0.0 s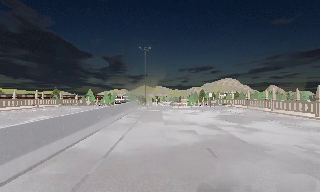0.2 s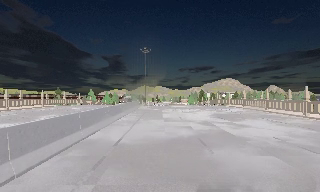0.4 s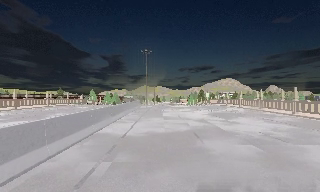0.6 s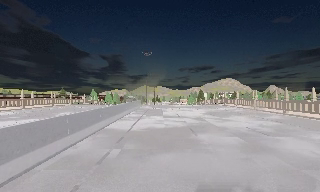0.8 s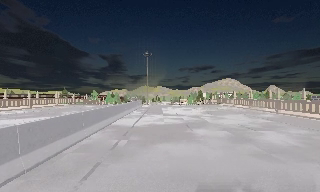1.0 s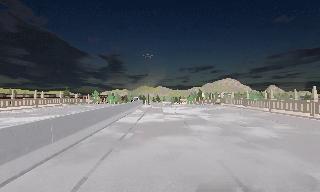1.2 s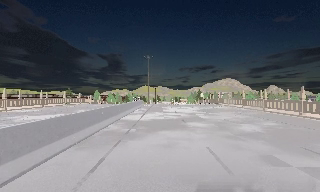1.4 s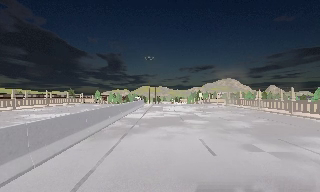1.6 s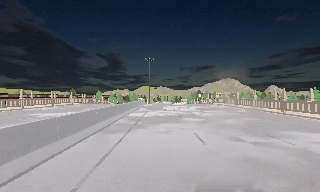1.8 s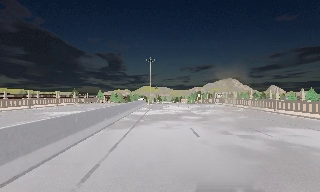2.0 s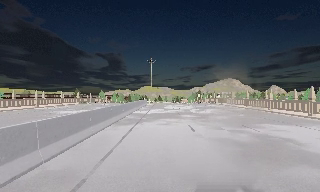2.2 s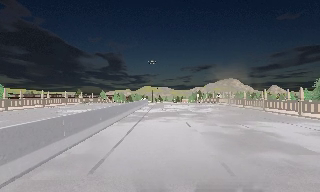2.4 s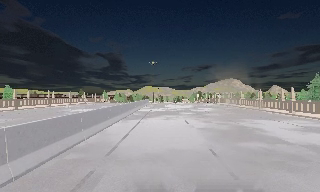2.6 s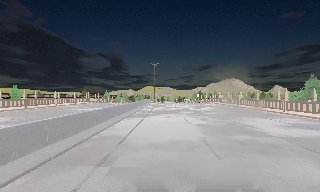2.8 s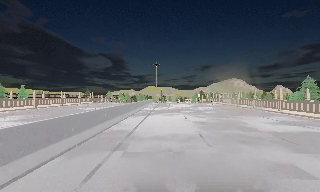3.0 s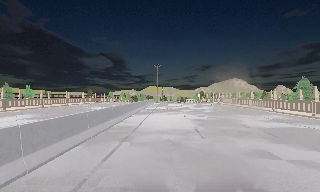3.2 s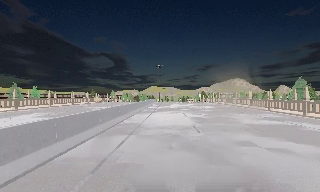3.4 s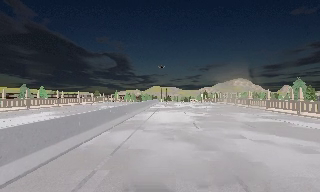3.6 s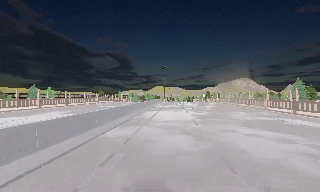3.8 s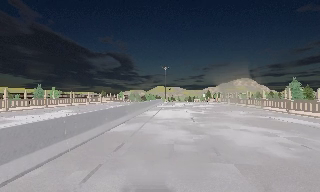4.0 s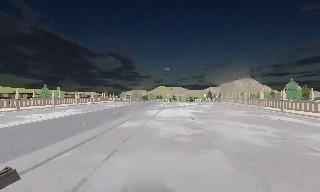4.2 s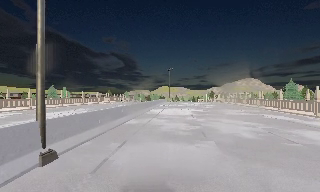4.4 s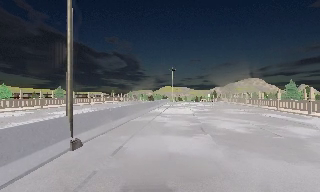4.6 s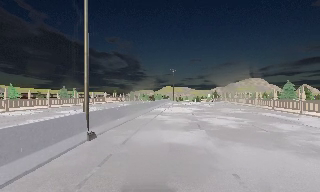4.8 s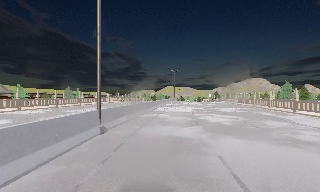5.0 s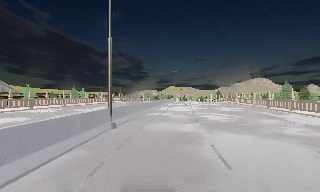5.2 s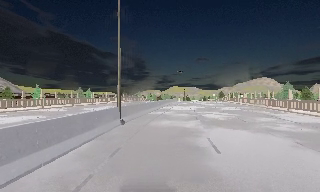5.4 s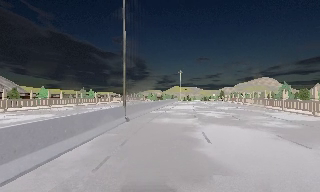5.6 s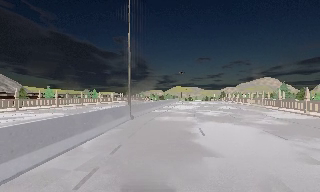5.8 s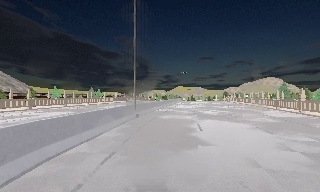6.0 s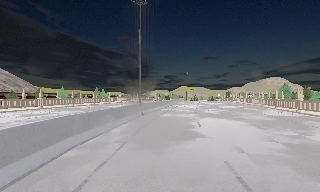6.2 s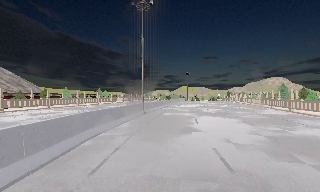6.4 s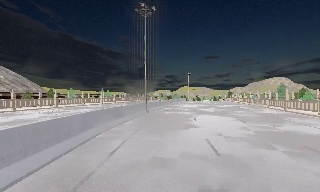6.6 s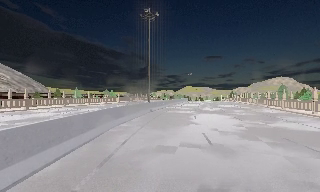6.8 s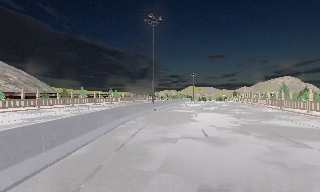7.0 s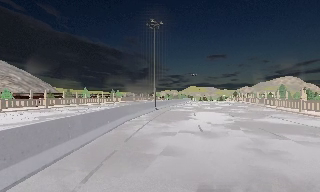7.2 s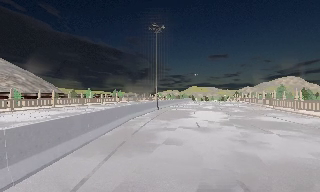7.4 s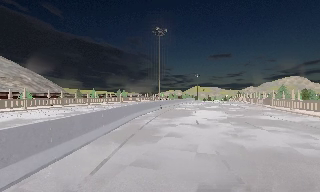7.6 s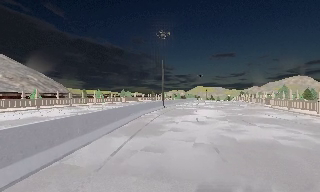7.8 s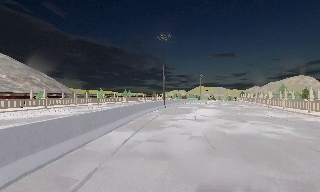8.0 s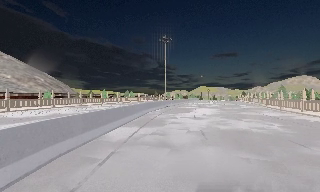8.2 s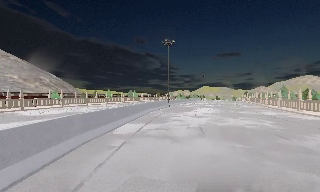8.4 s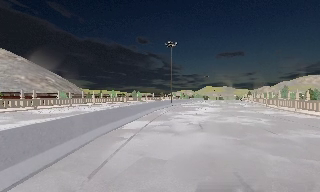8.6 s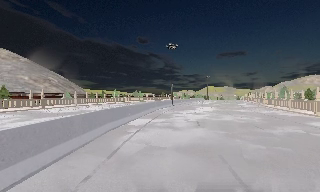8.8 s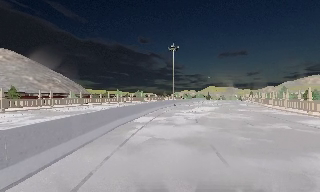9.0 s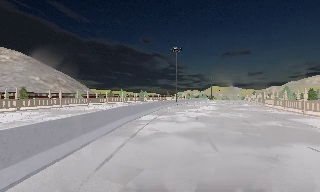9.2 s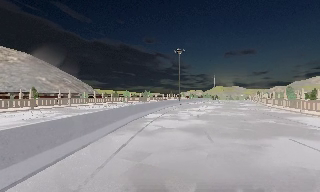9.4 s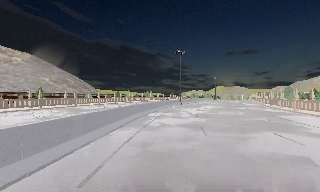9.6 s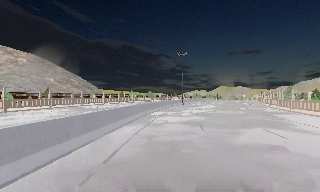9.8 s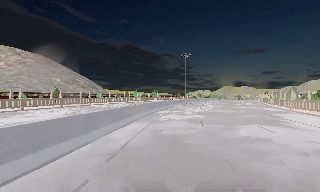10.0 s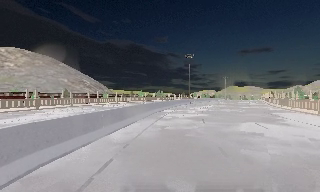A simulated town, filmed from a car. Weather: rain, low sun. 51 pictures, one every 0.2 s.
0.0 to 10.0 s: The camera swings to its left by about 30 degrees, and the scene slides to the right. It travels backward, about 60 m.
The film runs backward here.
